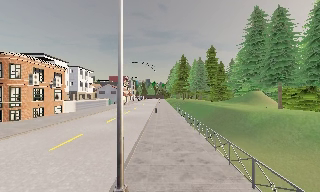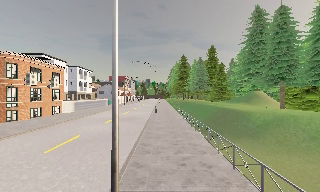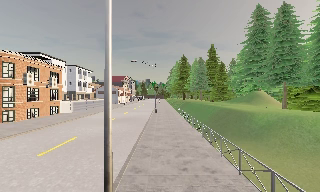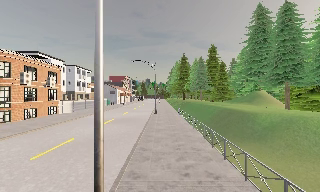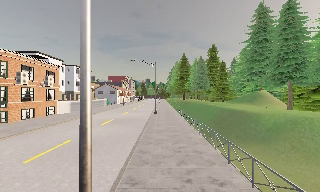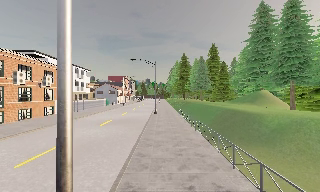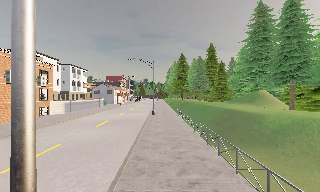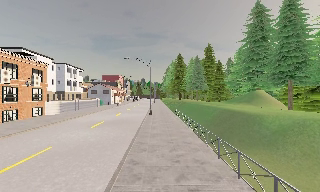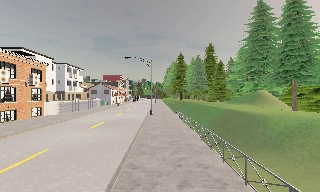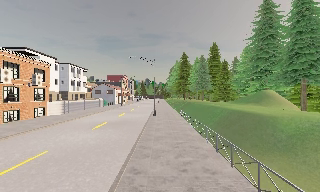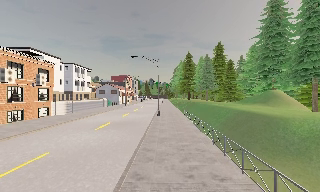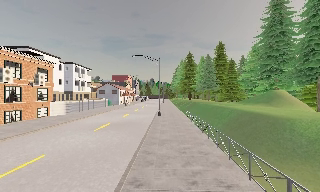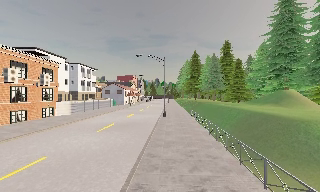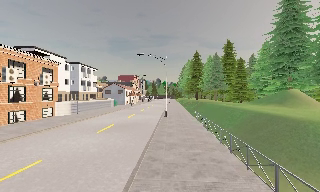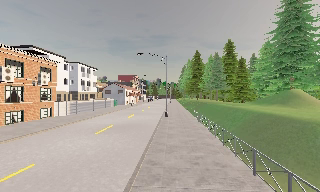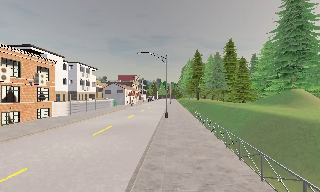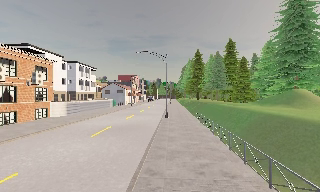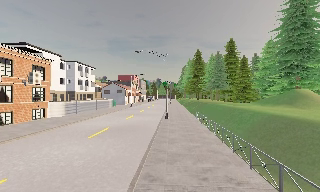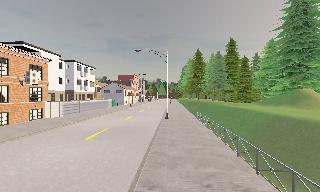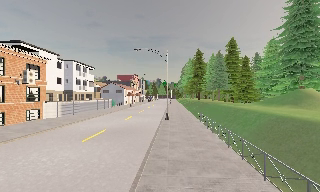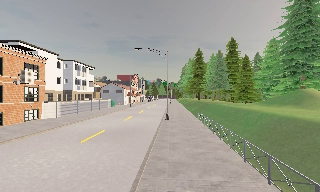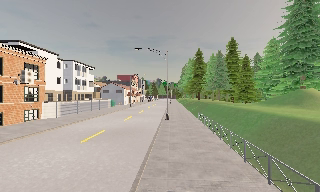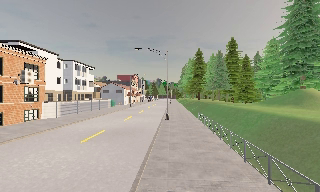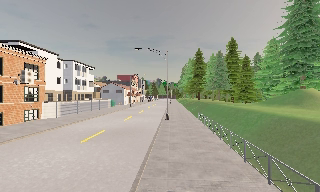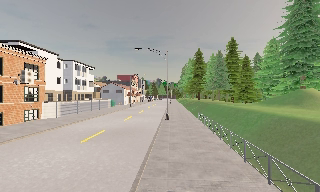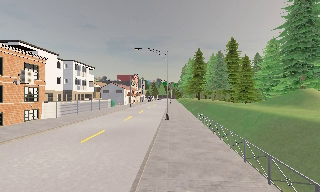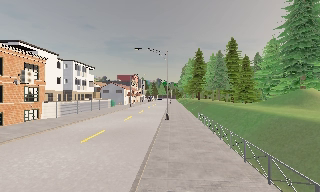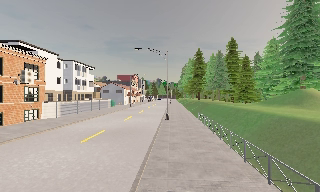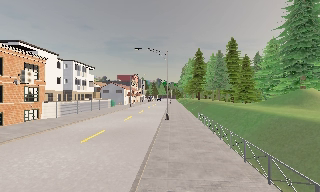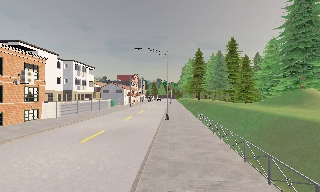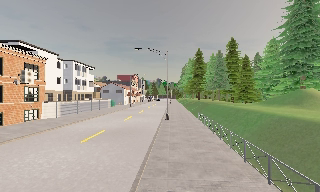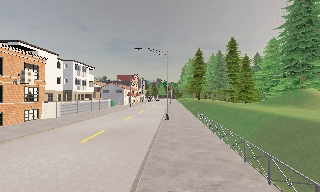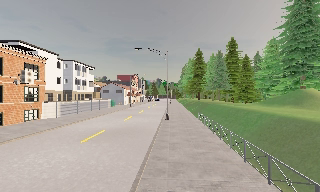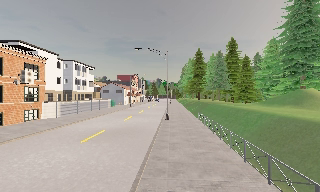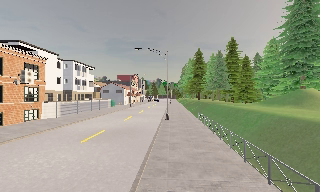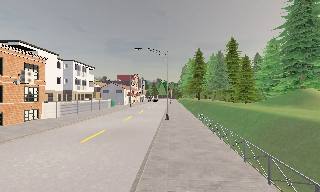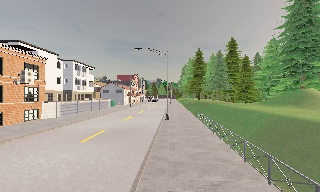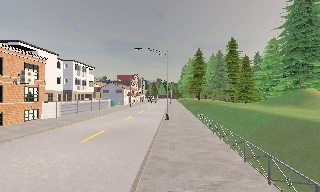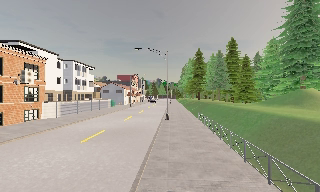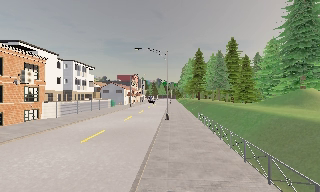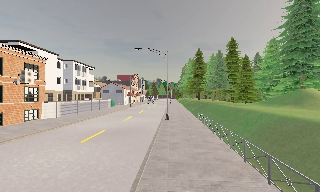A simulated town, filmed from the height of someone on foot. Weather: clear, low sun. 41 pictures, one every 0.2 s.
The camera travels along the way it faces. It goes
forward.
0.0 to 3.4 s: The camera travels forward, about 6 m, so what stands in front looms larger.
3.4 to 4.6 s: The camera travels forward, about 1 m, so what stands in front looms larger. It loses speed.
4.6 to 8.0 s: The camera keeps its place and its aim.
The film runs forward here.
